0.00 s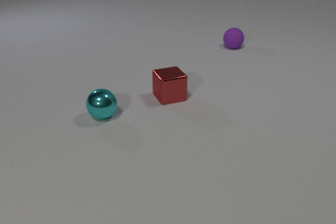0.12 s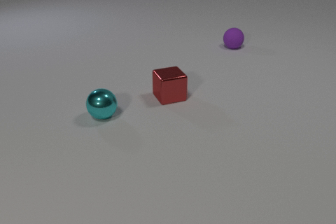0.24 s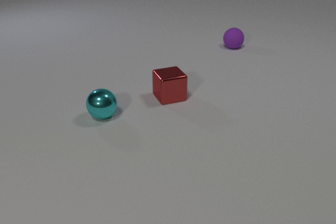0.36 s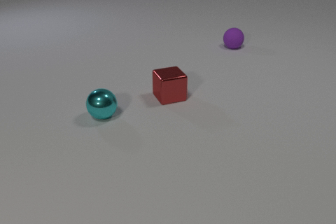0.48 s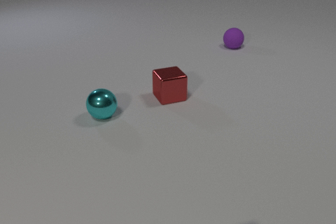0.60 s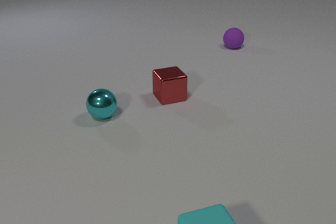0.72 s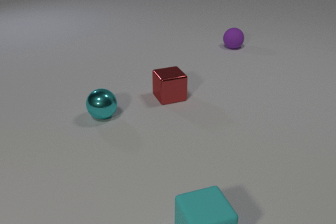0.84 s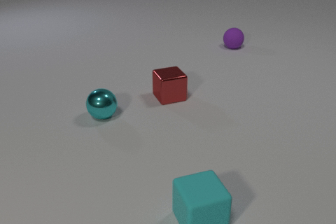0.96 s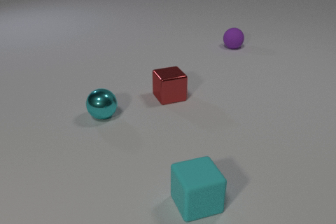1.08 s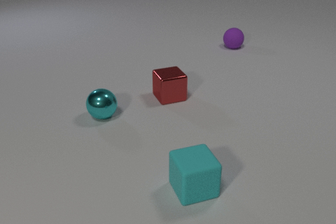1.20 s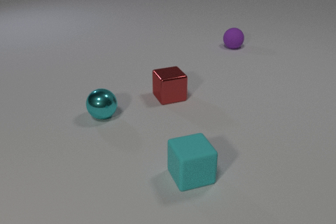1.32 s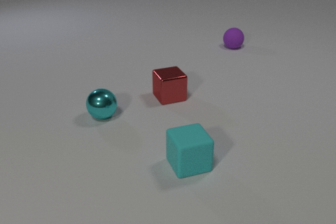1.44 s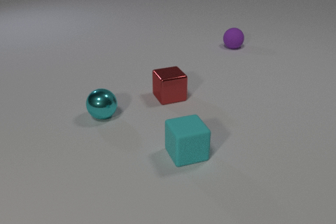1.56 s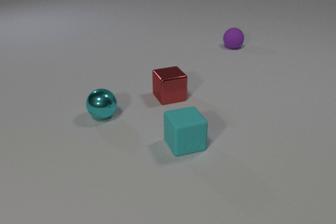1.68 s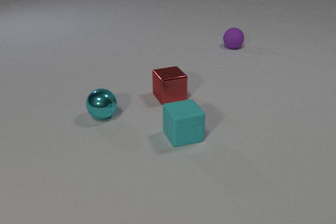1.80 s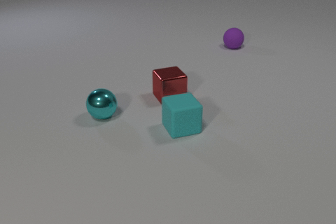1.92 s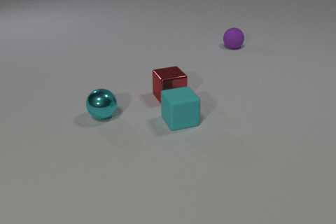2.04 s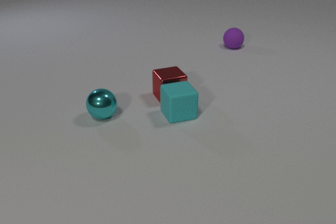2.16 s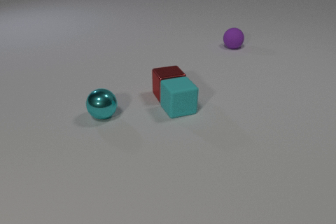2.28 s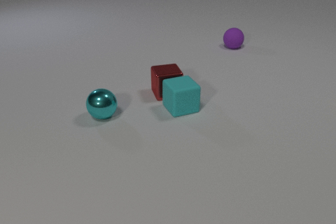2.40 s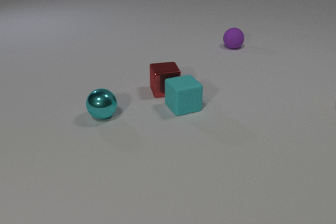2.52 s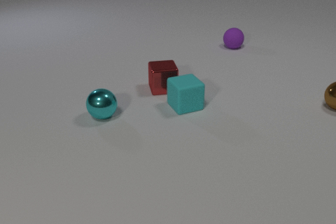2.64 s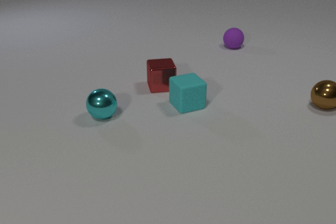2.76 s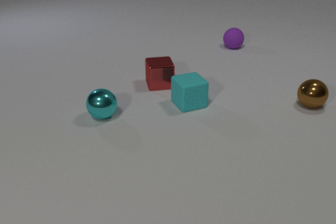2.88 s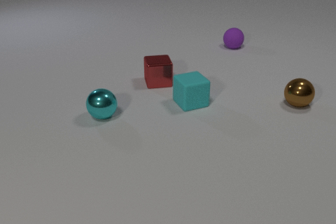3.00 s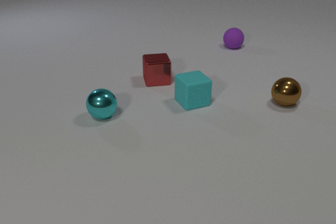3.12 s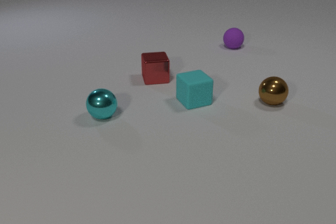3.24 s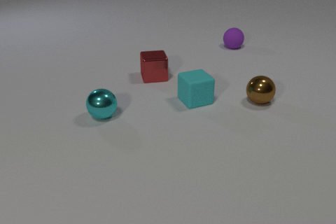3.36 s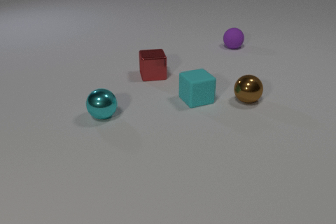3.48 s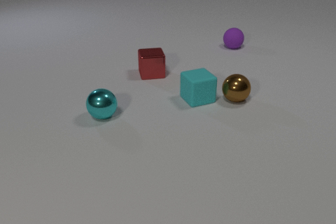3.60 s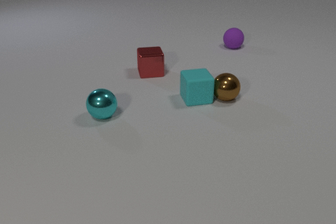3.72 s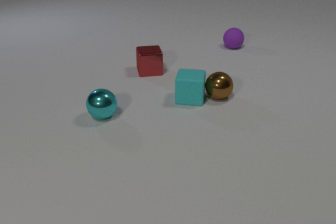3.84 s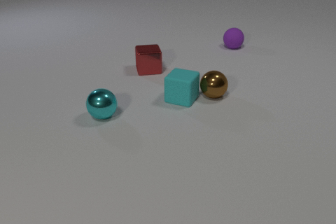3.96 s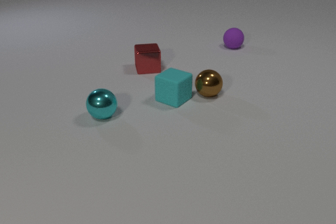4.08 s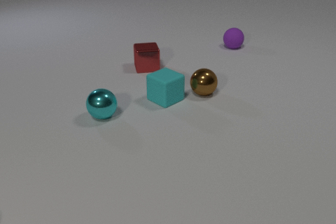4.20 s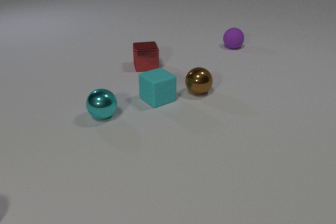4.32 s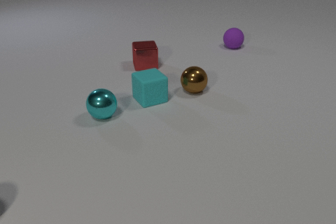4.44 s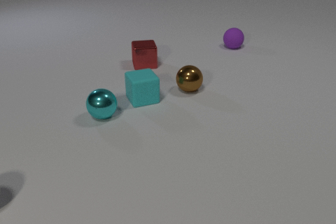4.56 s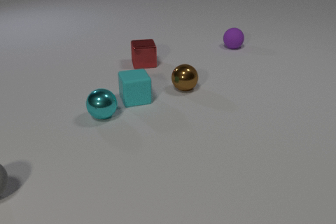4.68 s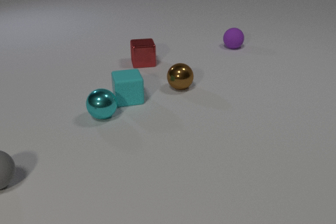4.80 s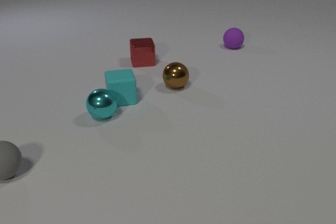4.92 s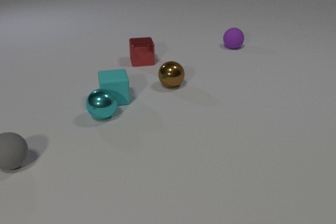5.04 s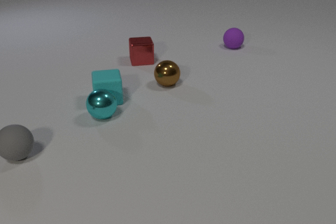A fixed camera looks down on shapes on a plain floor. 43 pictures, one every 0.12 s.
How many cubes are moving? 2.
What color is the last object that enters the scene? gray.
What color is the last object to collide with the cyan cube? brown.
0.00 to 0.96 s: The cyan rubber cube comes in at the bottom edge, slides away from the camera.
0.96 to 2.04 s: The cyan rubber cube slides away from the camera.
2.04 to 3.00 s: The cyan rubber cube slides away from the camera and to the right. The red metal cube slides away from the camera. The brown metal sphere comes in at the right edge, rolls to the left. The cyan rubber cube and the red metal cube collide.
3.00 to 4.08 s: The cyan rubber cube slides to the left, spins clockwise seen from above by about 75 degrees, its near face sliding to the left. The red metal cube slides away from the camera. The brown metal sphere rolls to the left. The cyan rubber cube and the brown metal sphere collide.
4.08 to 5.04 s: The cyan rubber cube slides to the left, spins so that its near face slides to the left, clockwise seen from above. The red metal cube slides away from the camera. The brown metal sphere rolls to the left and away from the camera. The gray rubber sphere comes in at the left edge, rolls away from the camera and to the right.
